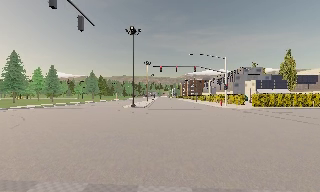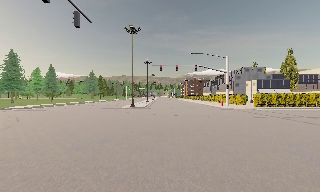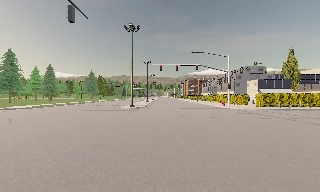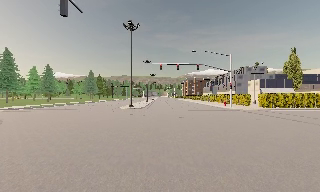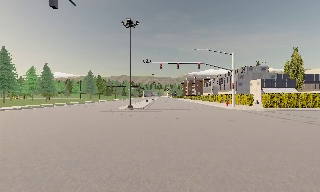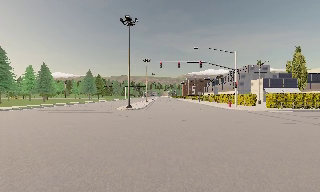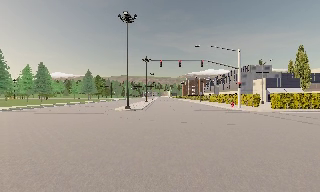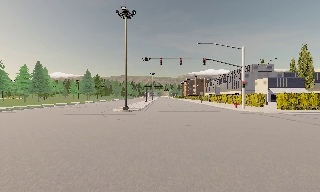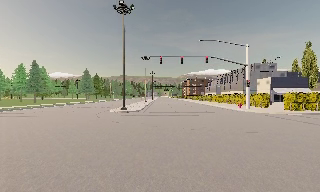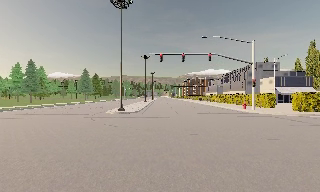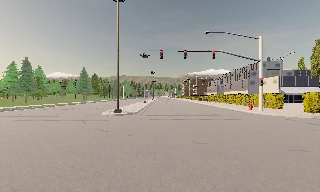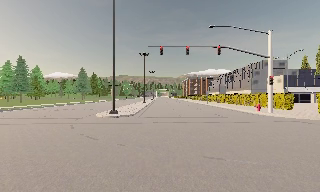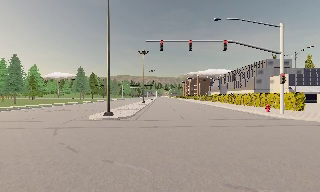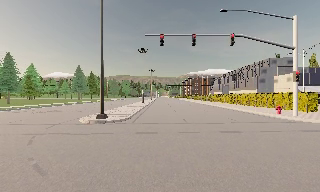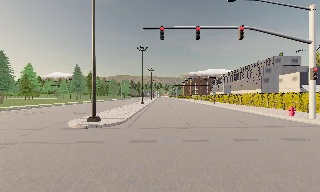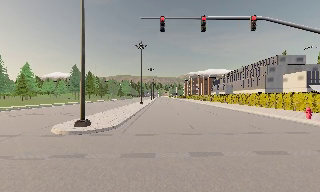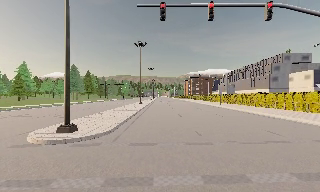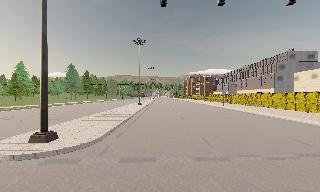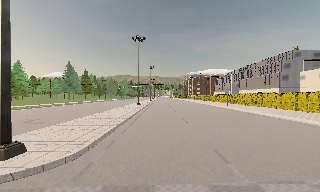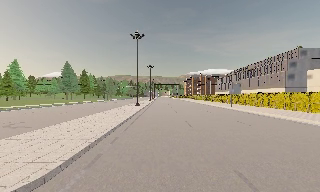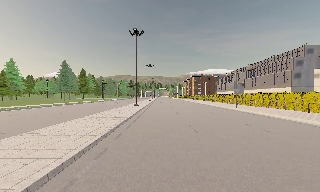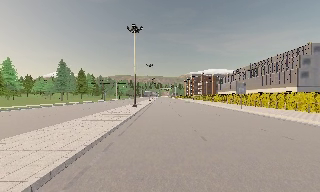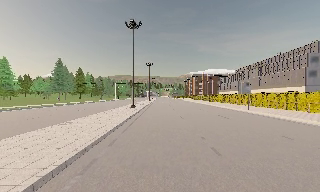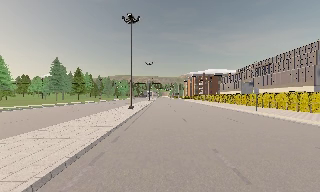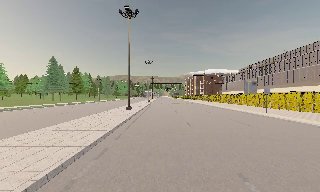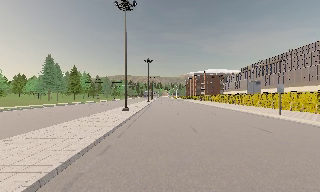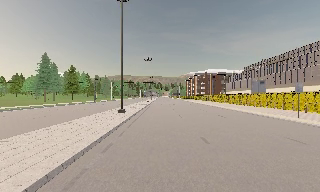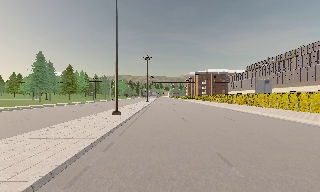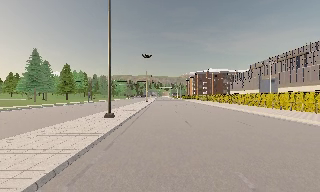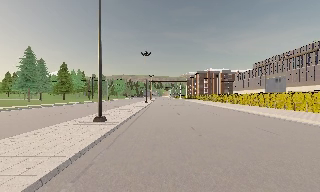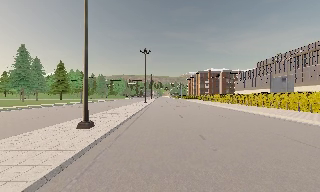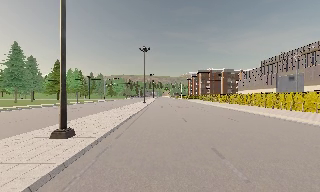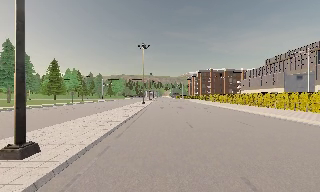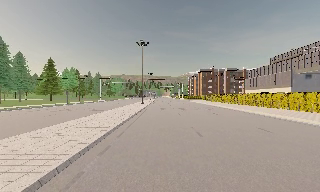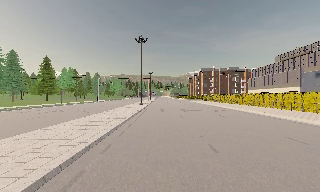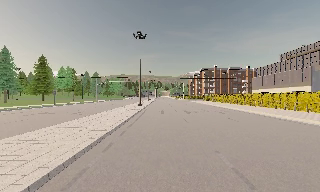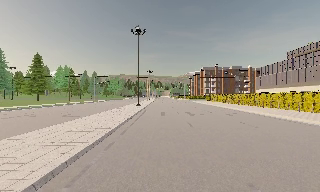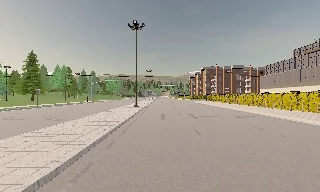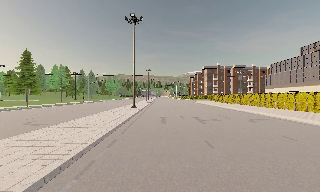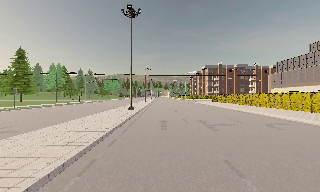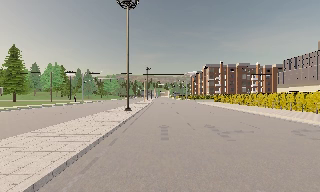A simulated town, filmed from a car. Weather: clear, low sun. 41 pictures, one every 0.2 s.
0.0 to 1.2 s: The camera travels forward, about 4.5 m, so what stands in front looms larger. It gains speed.
1.2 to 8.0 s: The camera travels forward, about 55 m, so what stands in front looms larger.
The film runs forward here.
